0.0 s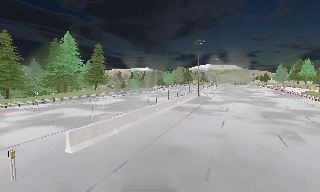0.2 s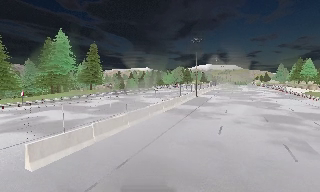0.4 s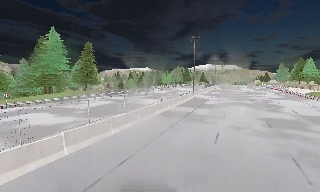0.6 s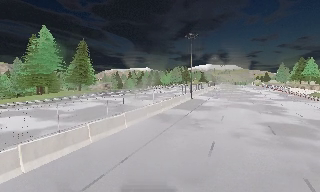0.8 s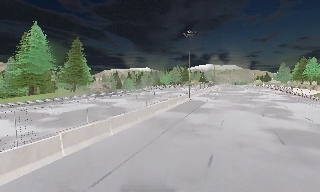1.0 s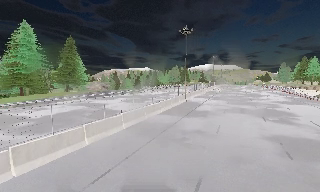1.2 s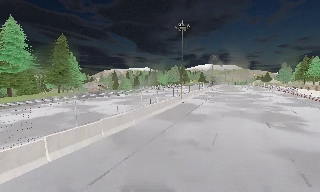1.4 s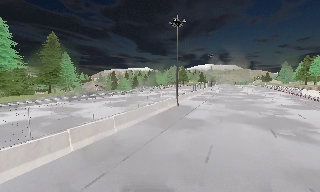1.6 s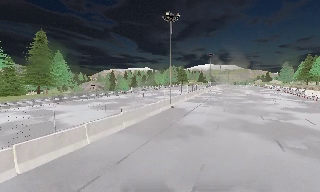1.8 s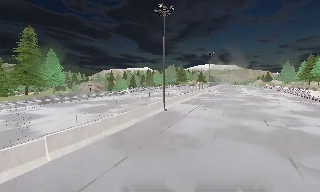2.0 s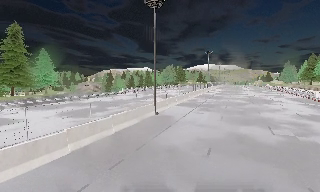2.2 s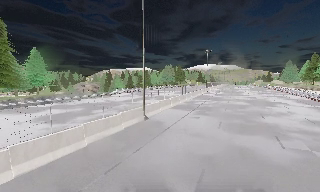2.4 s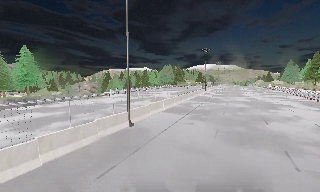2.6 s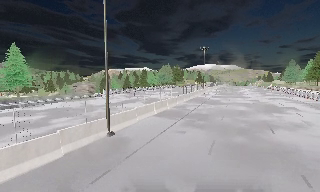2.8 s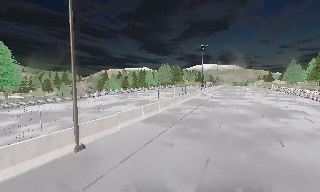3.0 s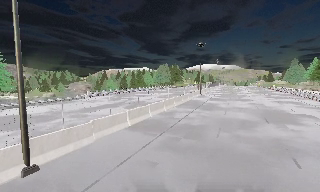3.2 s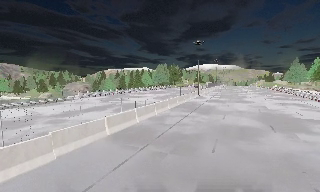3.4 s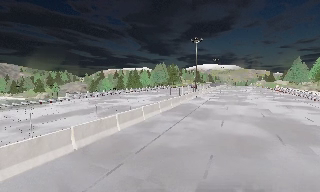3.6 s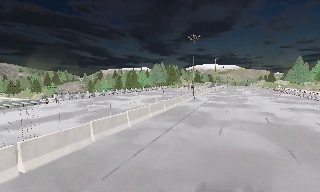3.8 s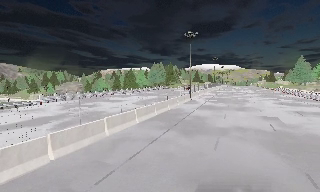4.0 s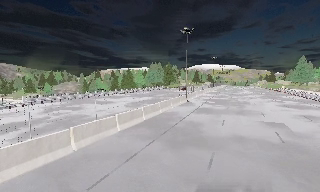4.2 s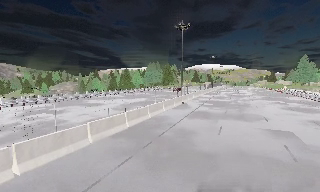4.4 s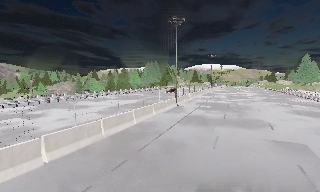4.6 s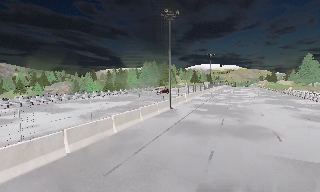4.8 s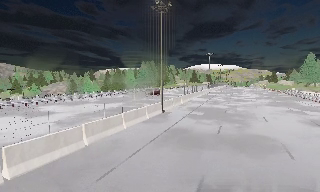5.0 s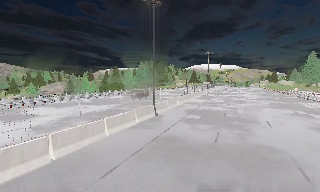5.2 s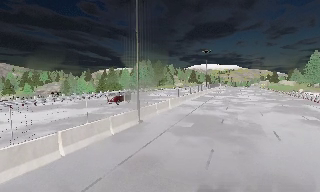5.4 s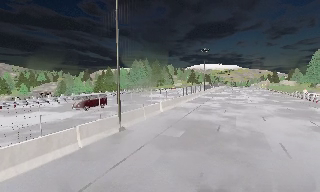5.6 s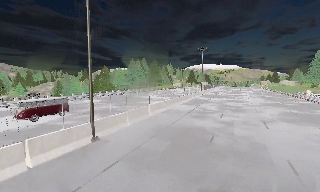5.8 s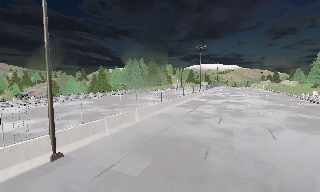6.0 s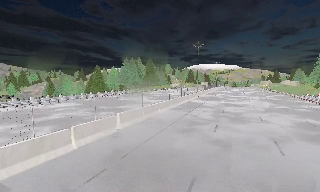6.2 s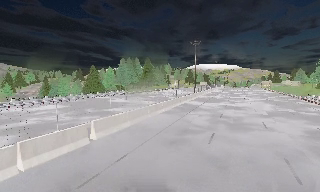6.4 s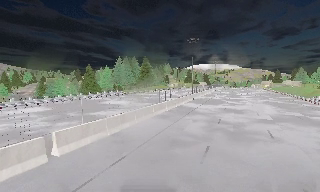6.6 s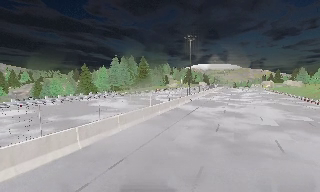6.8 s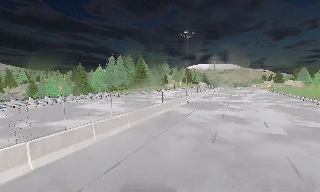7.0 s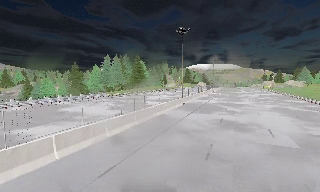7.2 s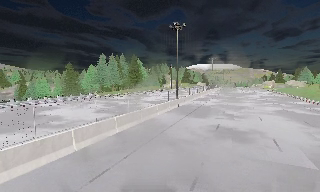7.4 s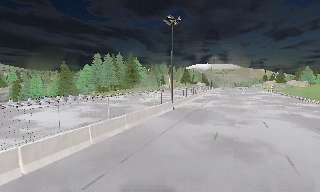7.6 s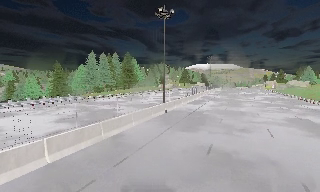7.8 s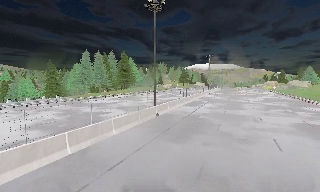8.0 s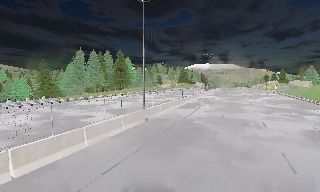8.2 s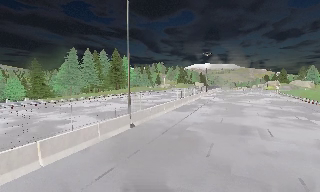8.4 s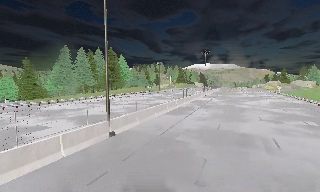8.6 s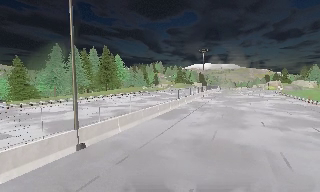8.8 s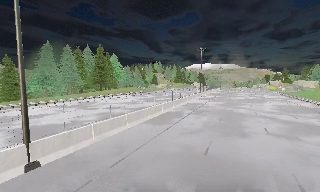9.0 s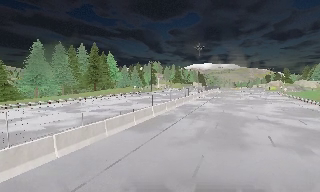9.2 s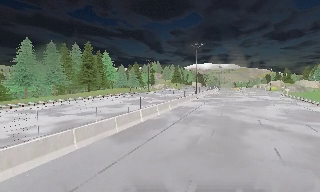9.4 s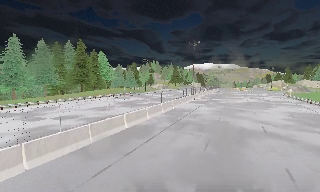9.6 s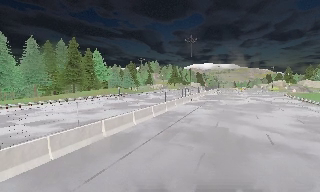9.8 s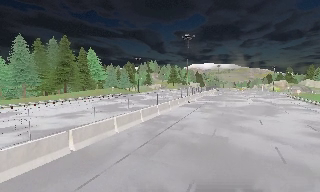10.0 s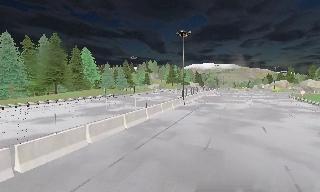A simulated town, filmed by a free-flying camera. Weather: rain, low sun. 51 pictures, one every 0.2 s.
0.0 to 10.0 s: The camera travels forward and to its right, about 115 m, so what stands in front looms larger.
The film runs forward here.
